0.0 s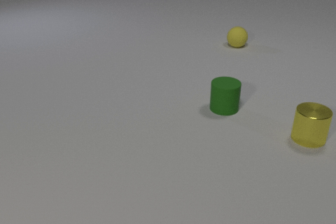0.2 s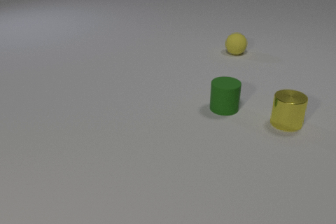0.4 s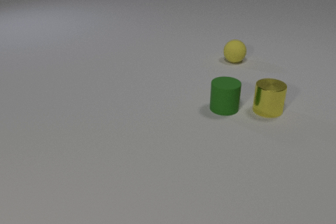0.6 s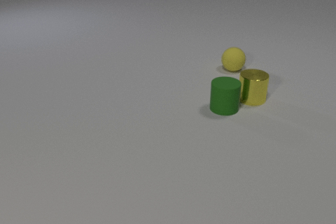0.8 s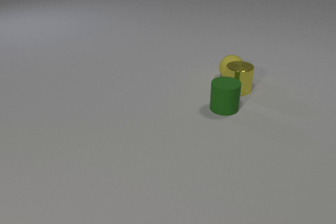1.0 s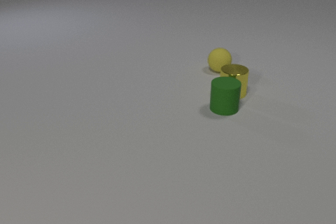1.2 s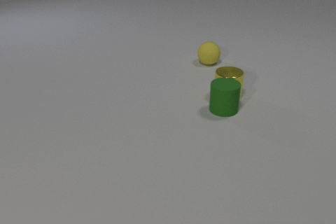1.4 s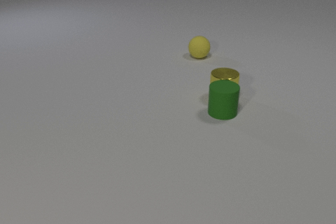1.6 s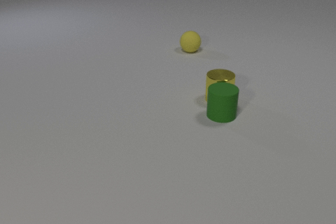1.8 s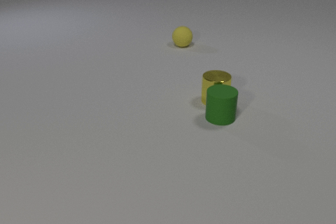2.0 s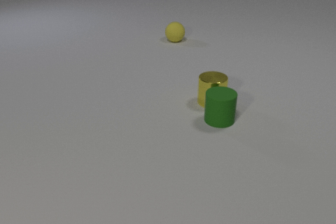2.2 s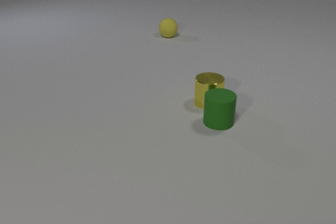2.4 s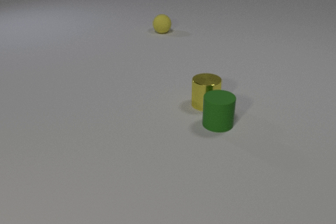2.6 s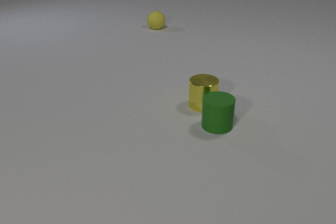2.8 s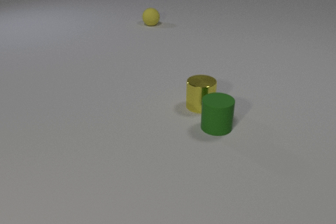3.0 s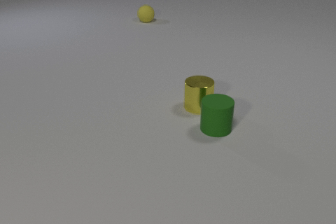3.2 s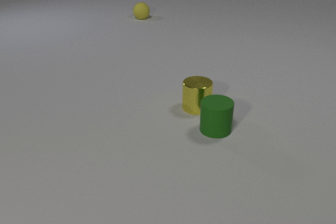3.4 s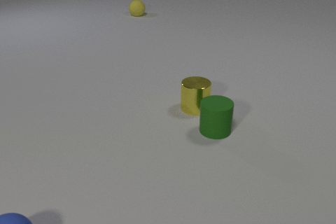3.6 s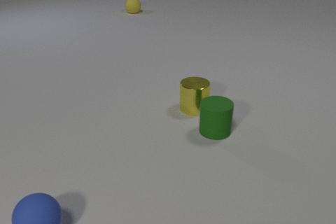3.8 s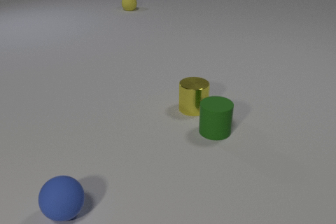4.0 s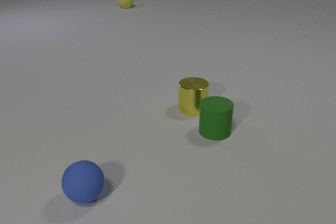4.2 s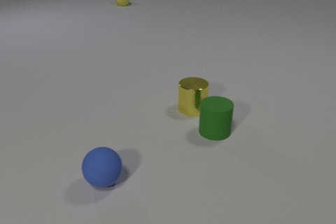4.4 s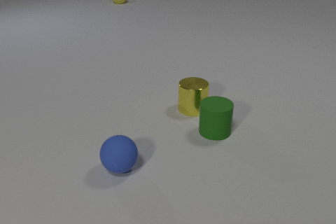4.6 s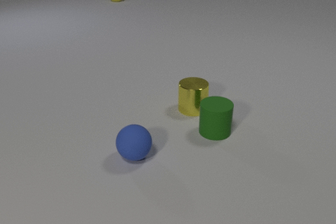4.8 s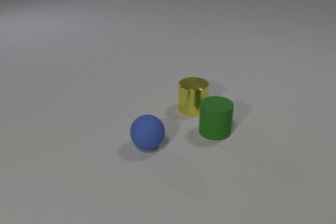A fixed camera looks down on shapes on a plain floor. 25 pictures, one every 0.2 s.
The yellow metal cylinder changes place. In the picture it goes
to the left.
0.0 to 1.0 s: The yellow rubber sphere rolls toward the camera. The yellow metal cylinder slides to the left and away from the camera. The yellow rubber sphere and the yellow metal cylinder collide.
1.0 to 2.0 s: The yellow rubber sphere rolls away from the camera and to the left. The yellow metal cylinder slides toward the camera and to the left. The green rubber cylinder slides toward the camera. The yellow metal cylinder and the green rubber cylinder collide.
2.0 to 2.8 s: The yellow rubber sphere rolls away from the camera and to the left. The yellow metal cylinder slides to the left and toward the camera. The green rubber cylinder slides toward the camera.
2.8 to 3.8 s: The yellow rubber sphere rolls away from the camera and to the left. The yellow metal cylinder slides to the left and toward the camera. The green rubber cylinder slides toward the camera. The blue rubber sphere comes in at the bottom edge, rolls to the right and away from the camera.
3.8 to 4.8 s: The yellow rubber sphere rolls away from the camera. The blue rubber sphere rolls away from the camera and to the right.
What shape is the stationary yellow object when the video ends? cylinder.
What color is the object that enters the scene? blue.
How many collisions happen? 2.
